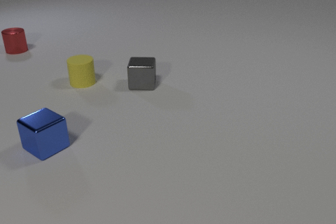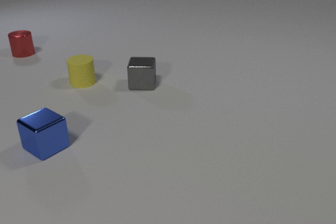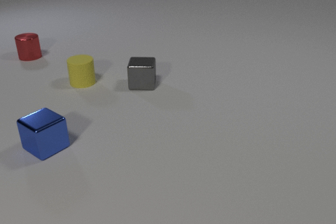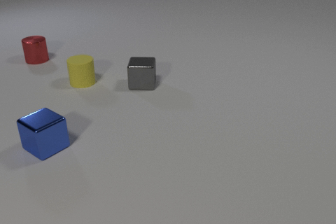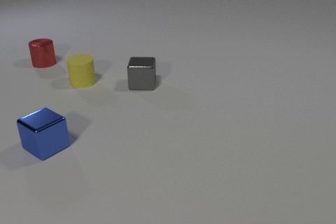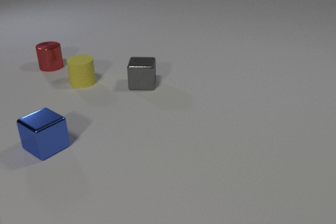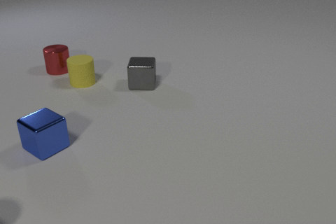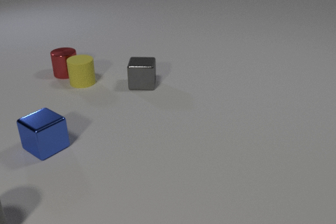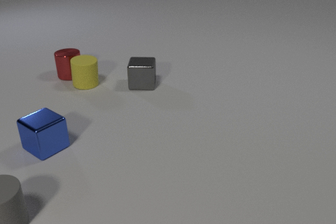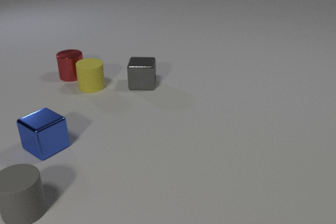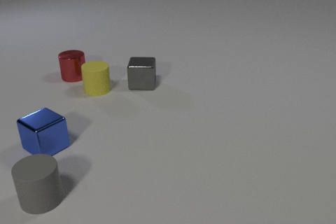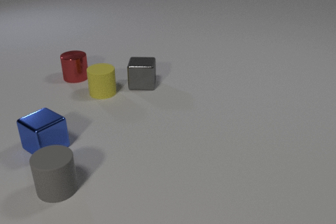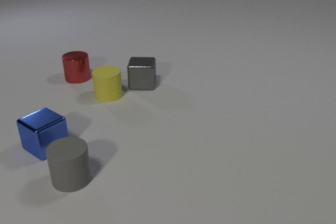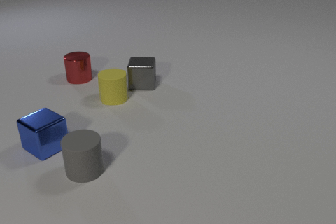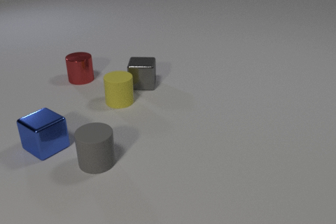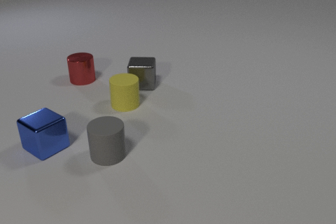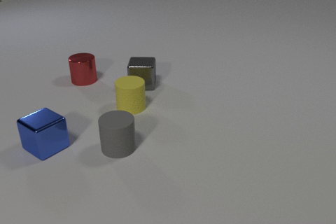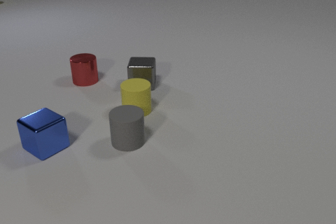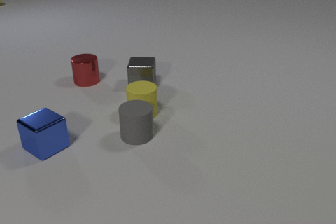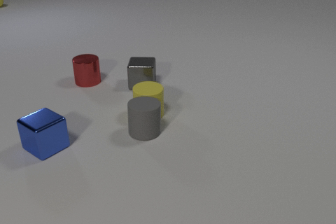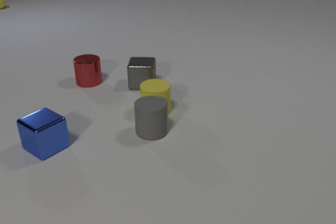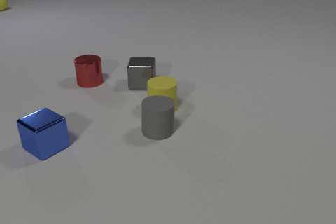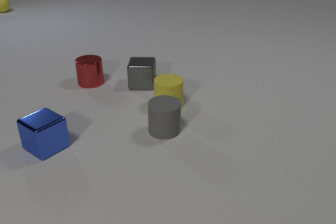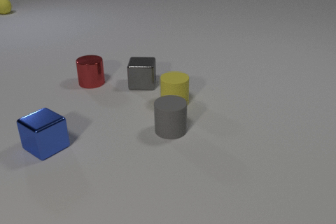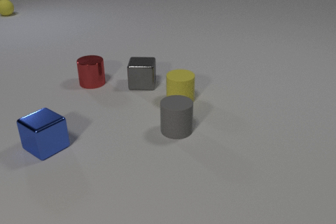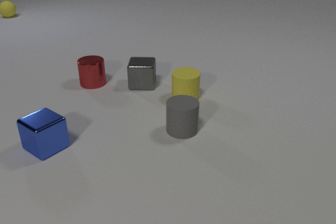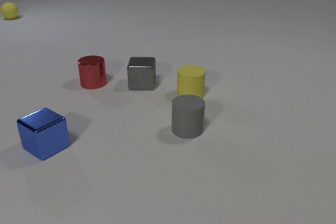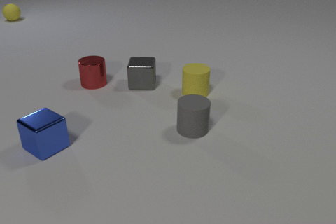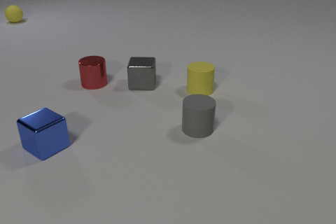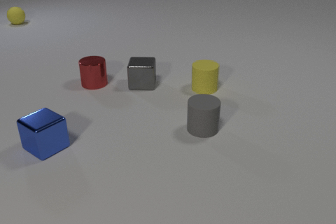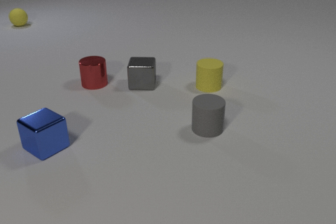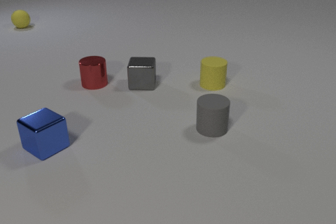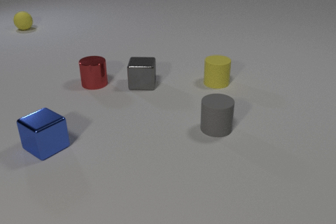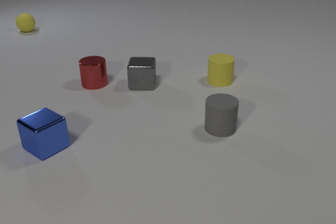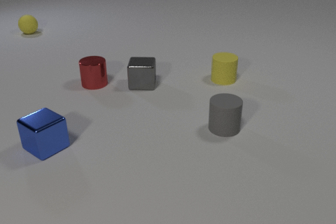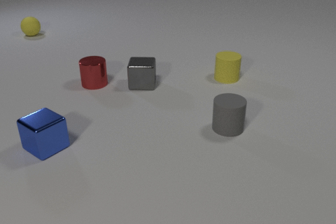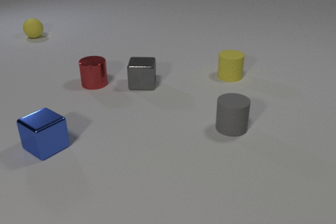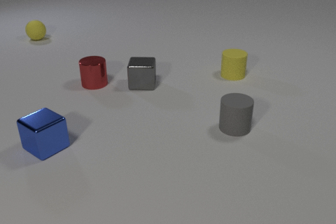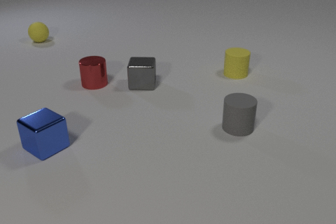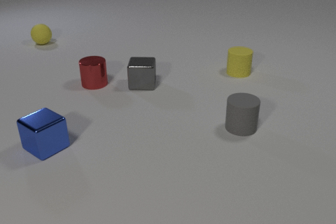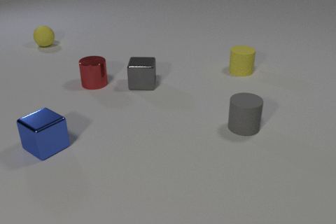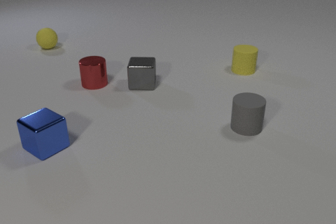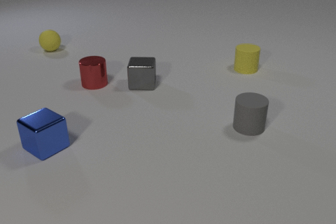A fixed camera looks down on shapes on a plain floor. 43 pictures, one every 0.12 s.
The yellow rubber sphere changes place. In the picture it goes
toward the camera.
The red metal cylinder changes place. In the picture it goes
toward the camera.
0.00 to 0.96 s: The red metal cylinder slides toward the camera and to the right. The gray rubber cylinder comes in at the left edge, slides to the right and away from the camera. The red metal cylinder and the yellow rubber cylinder collide.
0.96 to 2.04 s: The red metal cylinder slides toward the camera and to the right. The yellow rubber cylinder slides toward the camera and to the right. The gray rubber cylinder slides to the right and away from the camera.
2.04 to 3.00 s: The red metal cylinder slides toward the camera and to the right. The yellow rubber cylinder slides to the right and away from the camera. The yellow rubber sphere comes in at the left edge, rolls toward the camera. The gray rubber cylinder slides to the right. The yellow rubber cylinder and the gray rubber cylinder collide.
3.00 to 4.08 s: The yellow rubber cylinder slides away from the camera and to the right. The yellow rubber sphere rolls toward the camera. The gray rubber cylinder slides to the right.
4.08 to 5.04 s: The yellow rubber cylinder slides away from the camera and to the right. The yellow rubber sphere rolls toward the camera. The gray rubber cylinder slides to the right.
How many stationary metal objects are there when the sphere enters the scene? 2.
Are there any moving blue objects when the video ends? no.
What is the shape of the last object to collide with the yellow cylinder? cylinder.
